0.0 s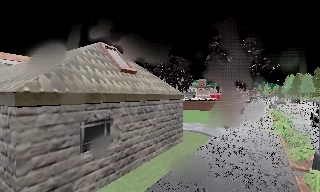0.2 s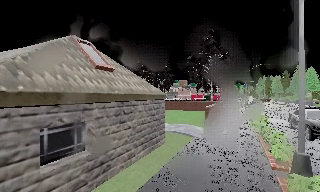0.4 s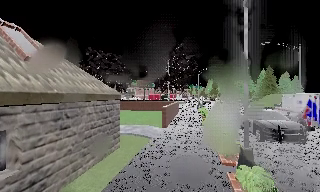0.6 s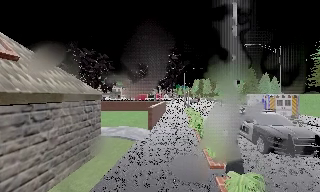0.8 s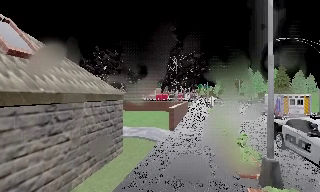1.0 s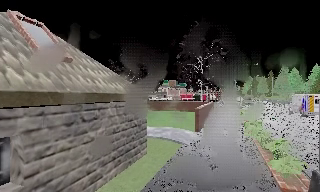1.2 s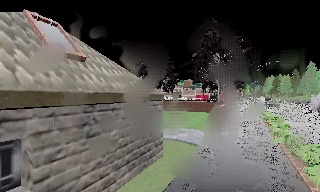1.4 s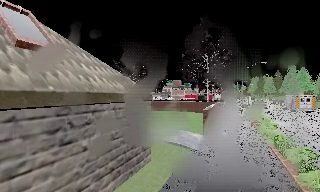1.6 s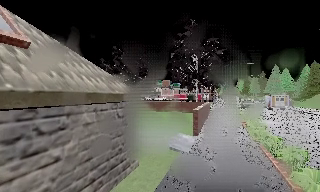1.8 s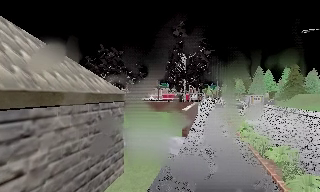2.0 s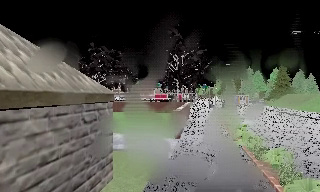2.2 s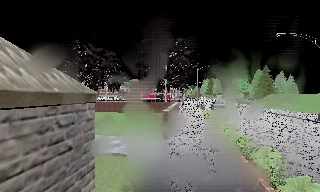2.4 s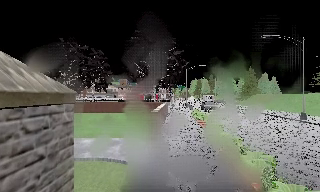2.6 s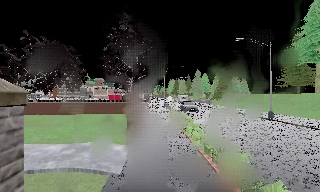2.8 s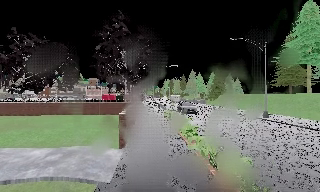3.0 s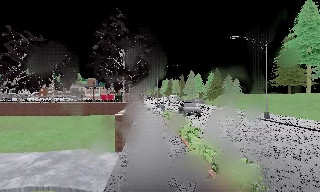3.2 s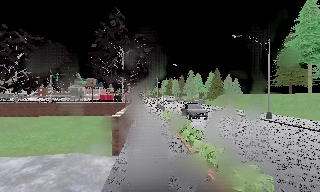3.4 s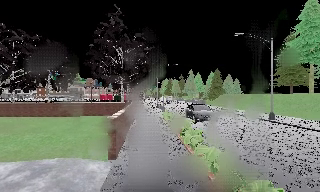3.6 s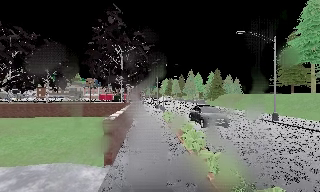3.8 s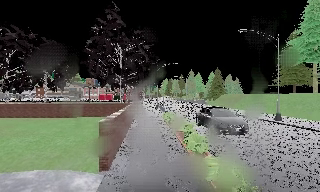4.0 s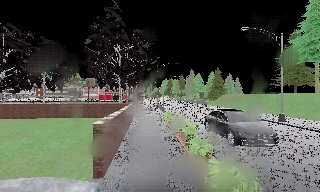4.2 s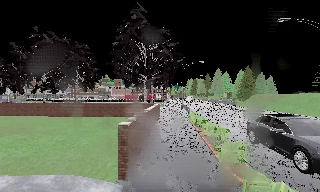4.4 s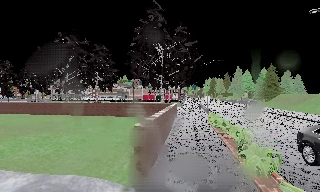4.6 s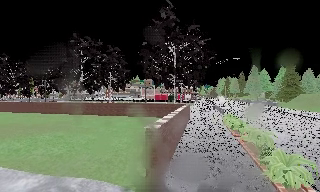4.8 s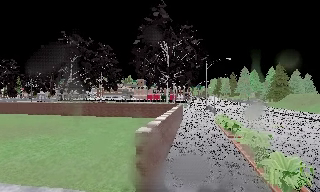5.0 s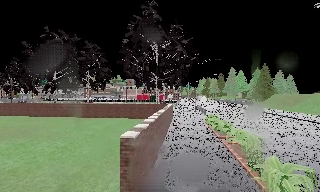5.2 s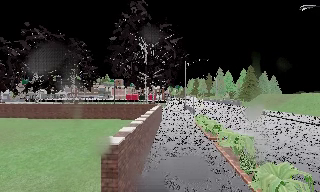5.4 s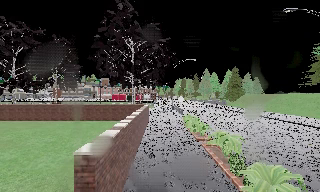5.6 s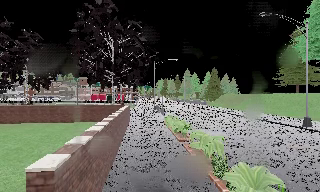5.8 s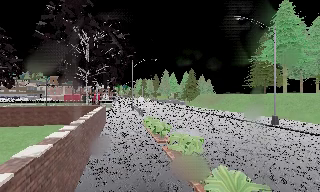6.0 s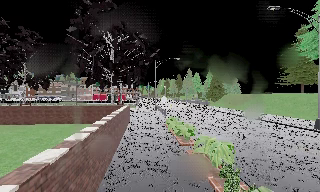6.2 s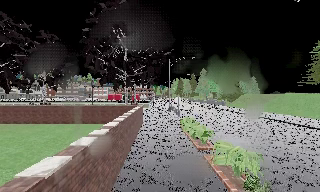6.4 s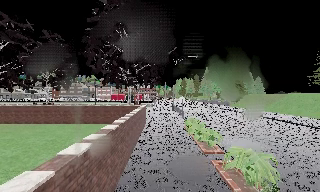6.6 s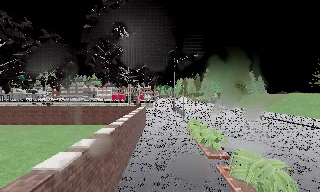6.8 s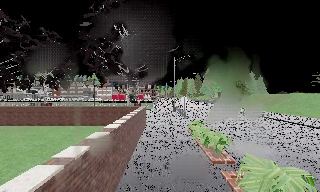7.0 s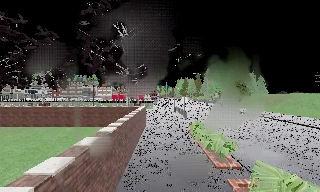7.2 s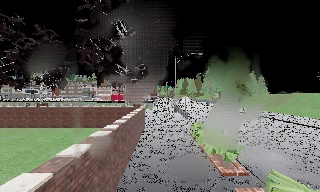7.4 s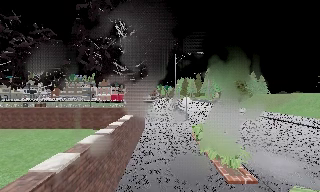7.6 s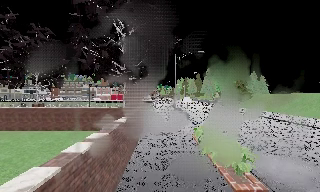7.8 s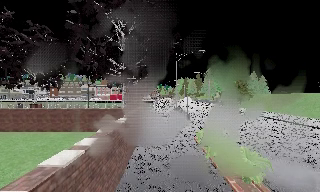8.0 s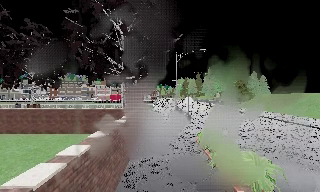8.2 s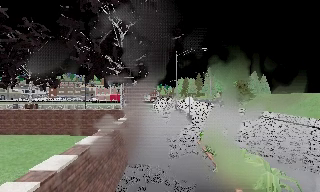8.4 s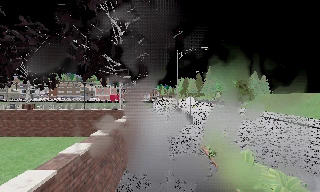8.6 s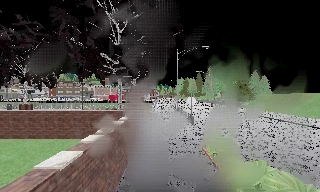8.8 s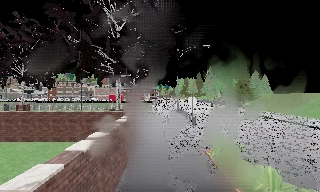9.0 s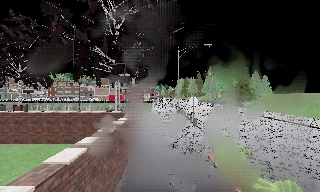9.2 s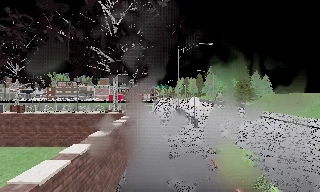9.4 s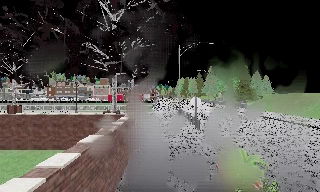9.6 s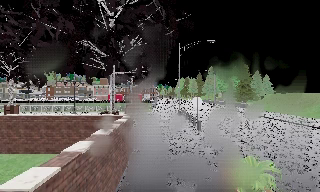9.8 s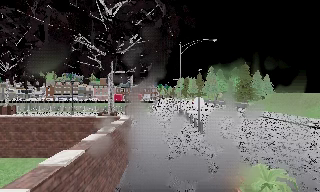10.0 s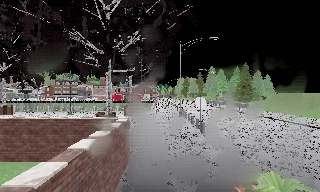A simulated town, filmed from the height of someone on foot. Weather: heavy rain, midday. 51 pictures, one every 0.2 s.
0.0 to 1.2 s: The camera travels forward, about 2 m, so what stands in front looms larger.
1.2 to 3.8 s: The scene slides to the left, as the camera pans about 35 degrees to its right. It travels forward, about 4.5 m.
3.8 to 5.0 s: The camera pans to its left, which is counterclockwise from overhead, by about 15 degrees. It travels forward, about 2 m, so what stands in front looms larger.
5.0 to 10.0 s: The camera travels forward, about 10 m, so what stands in front looms larger.
The film runs forward here.
